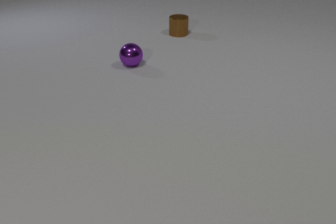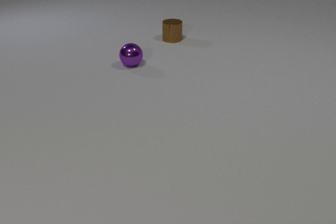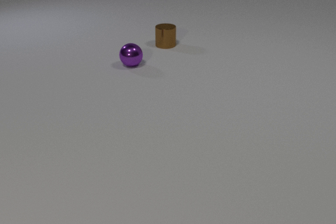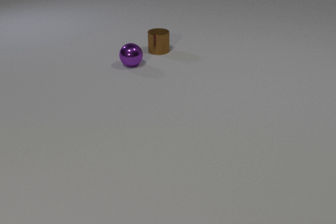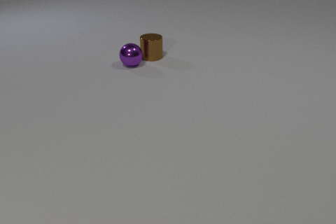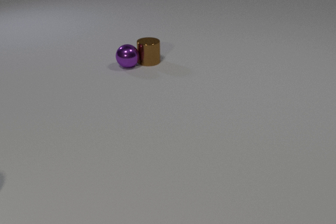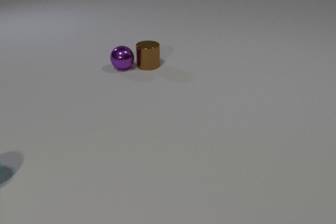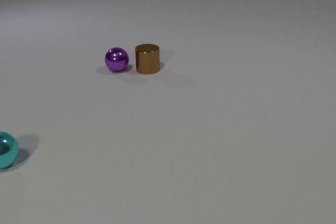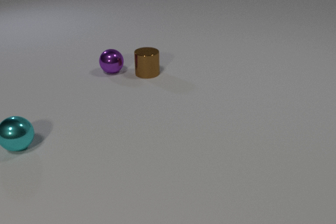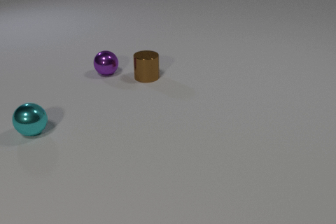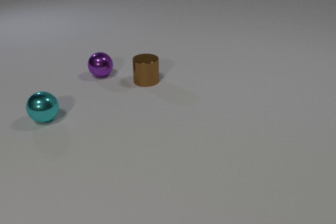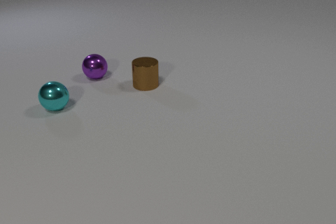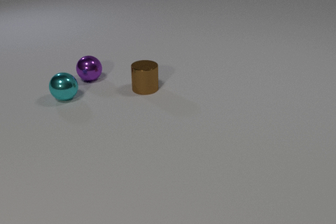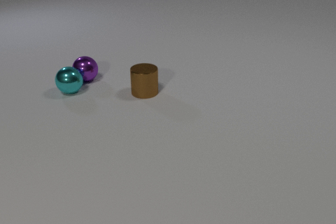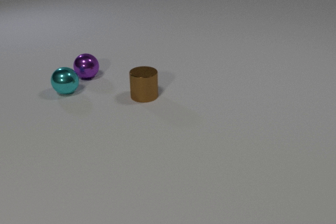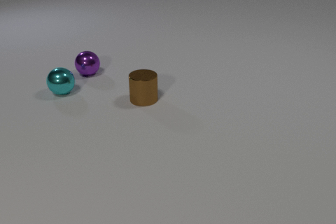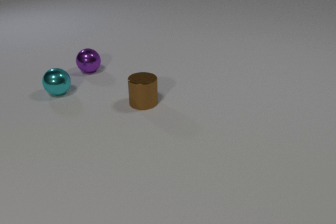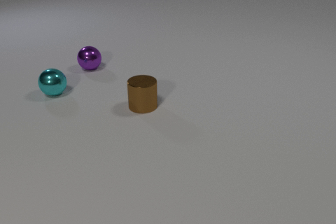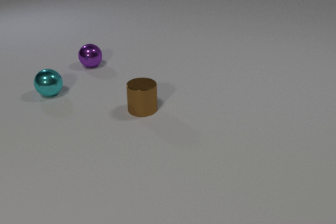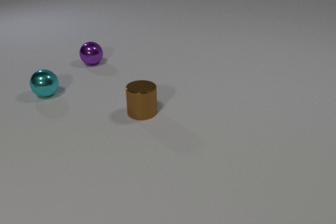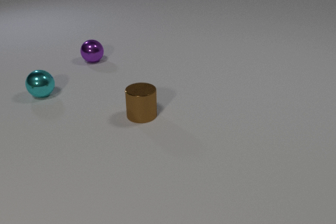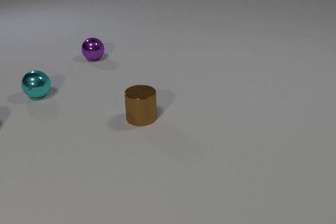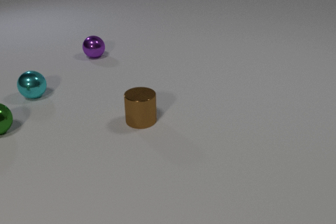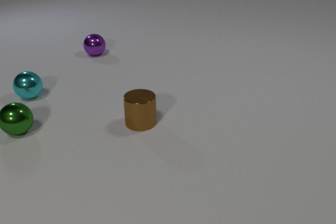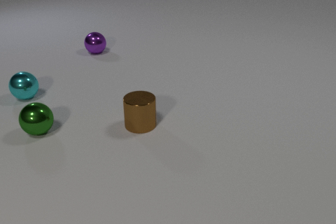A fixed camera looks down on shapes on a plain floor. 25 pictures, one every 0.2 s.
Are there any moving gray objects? no.
What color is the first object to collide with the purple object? brown.
How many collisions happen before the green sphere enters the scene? 2.
0.0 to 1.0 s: The brown metal cylinder slides toward the camera. The brown metal cylinder and the purple metal sphere collide.
1.0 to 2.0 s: The brown metal cylinder slides toward the camera. The purple metal sphere rolls to the left and toward the camera. The cyan metal sphere comes in at the left edge, rolls away from the camera and to the right.
2.0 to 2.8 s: The brown metal cylinder slides toward the camera. The purple metal sphere rolls to the left. The cyan metal sphere rolls away from the camera and to the right. The purple metal sphere and the cyan metal sphere collide.
2.8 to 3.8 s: The brown metal cylinder slides toward the camera. The purple metal sphere rolls away from the camera. The cyan metal sphere rolls to the left.
3.8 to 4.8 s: The brown metal cylinder slides toward the camera. The purple metal sphere rolls away from the camera. The green metal sphere comes in at the left edge, rolls to the right and toward the camera. The cyan metal sphere rolls to the left.
